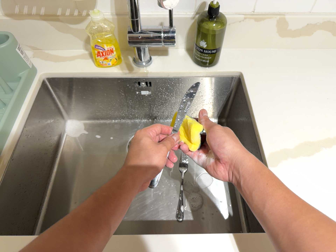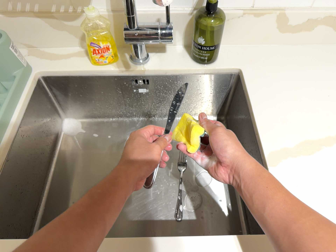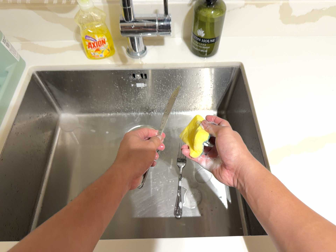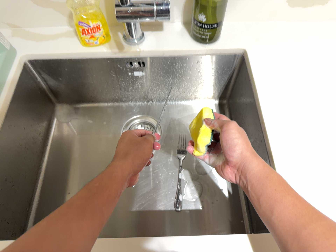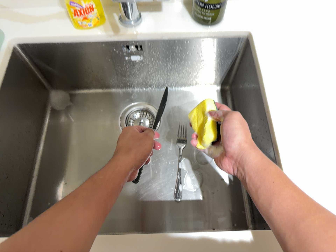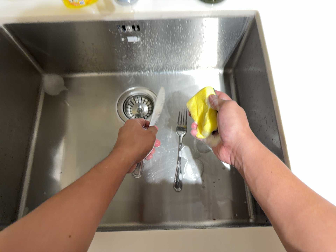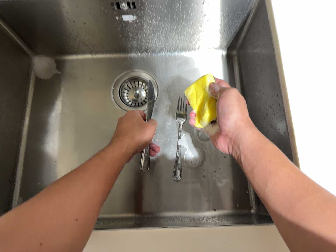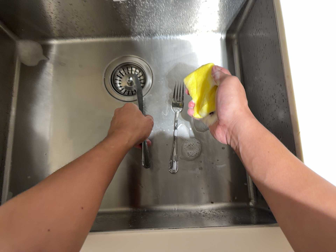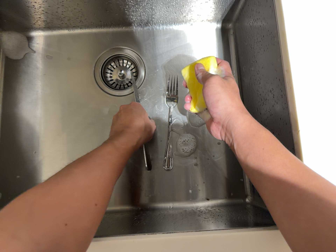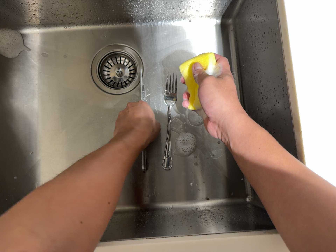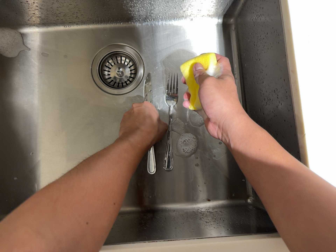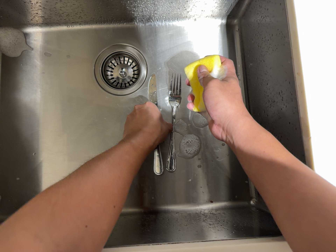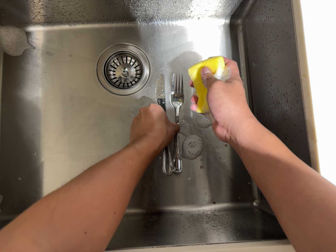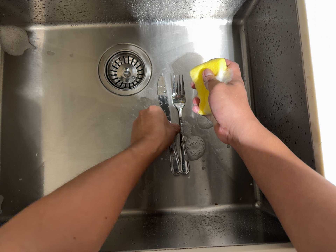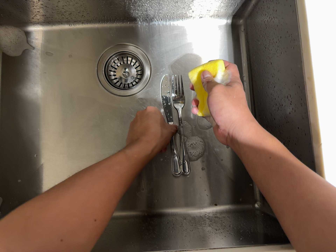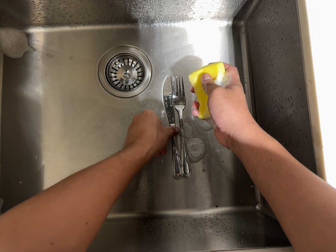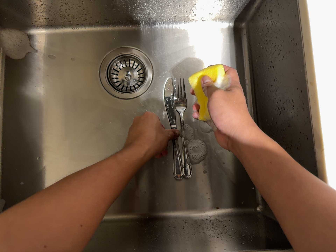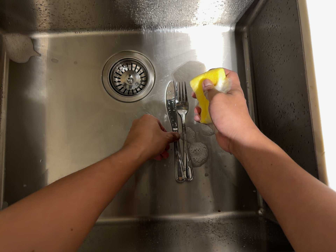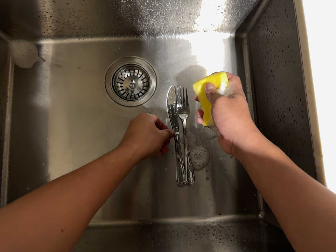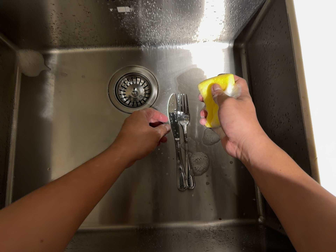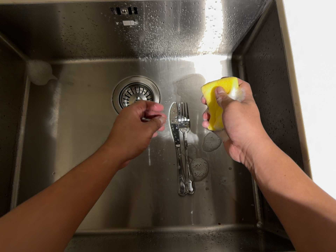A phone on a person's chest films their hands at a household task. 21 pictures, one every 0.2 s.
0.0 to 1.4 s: The camera travels forward and toward the top of its view, about 20 cm, so what stands in front looms larger. Its aim tips toward the bottom of its view by about 25 degrees, and the scene shifts upward.
1.4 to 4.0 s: The camera shifts only a little, or ends up much as it began.
The film runs backward here.
